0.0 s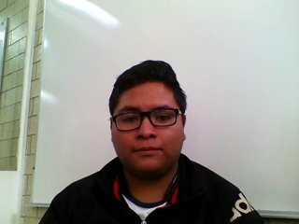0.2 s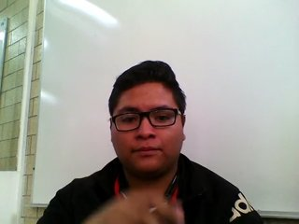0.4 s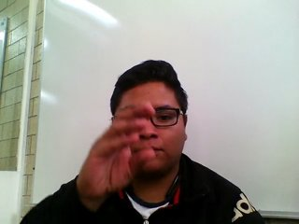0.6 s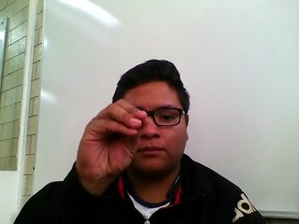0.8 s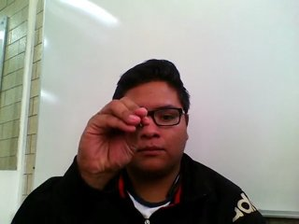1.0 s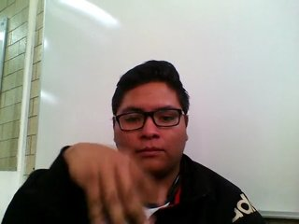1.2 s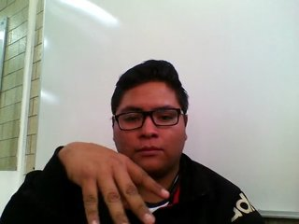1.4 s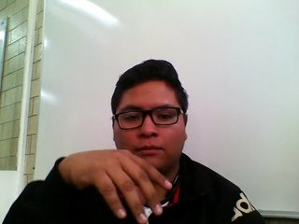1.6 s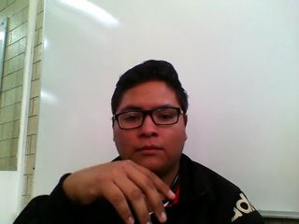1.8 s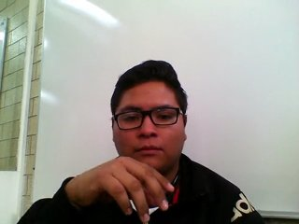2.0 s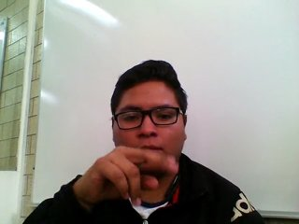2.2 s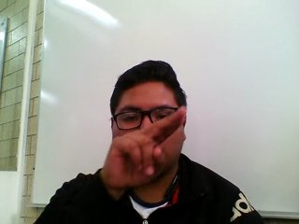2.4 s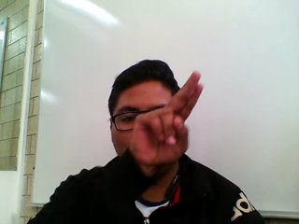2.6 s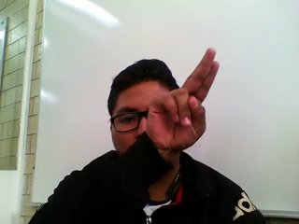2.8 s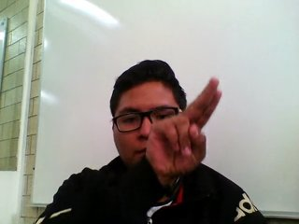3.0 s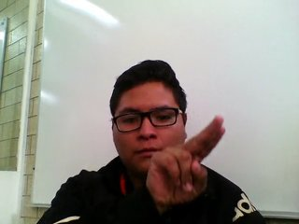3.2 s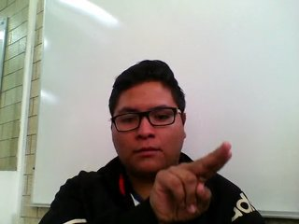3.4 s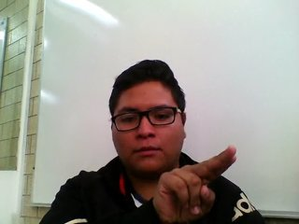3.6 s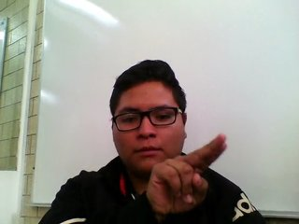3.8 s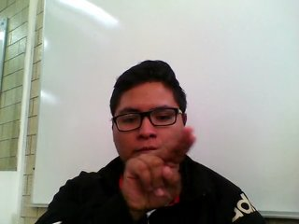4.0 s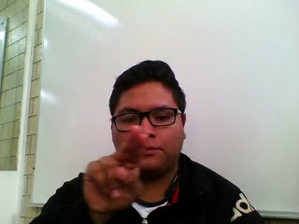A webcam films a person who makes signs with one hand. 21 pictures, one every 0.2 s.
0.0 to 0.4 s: Non-gesture.
0.5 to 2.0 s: On the screen the hand sweeps downward. The name of the sign: Throw down.
2.1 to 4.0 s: Pointing with two fingers.
